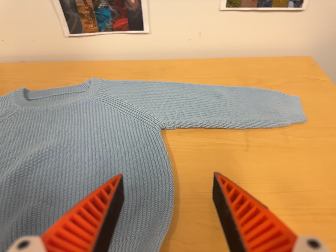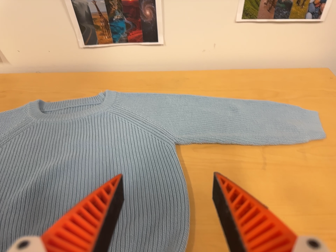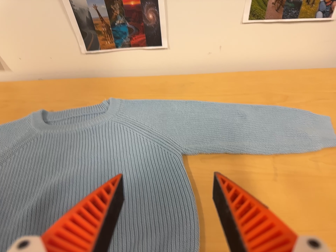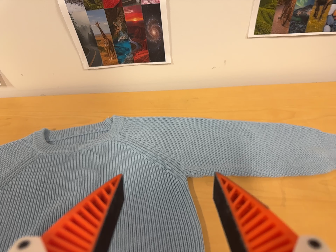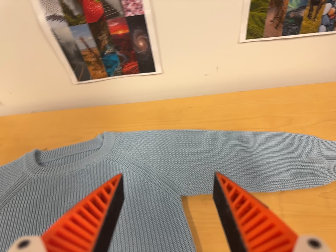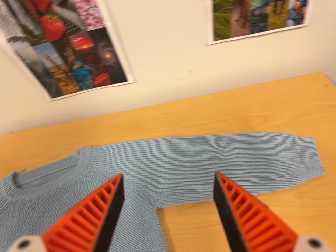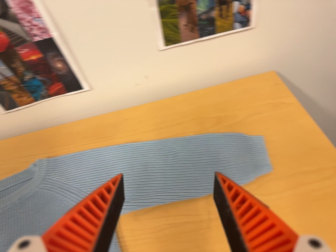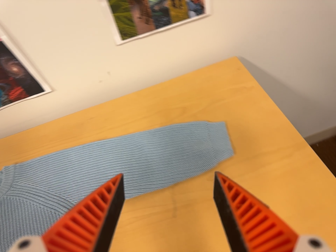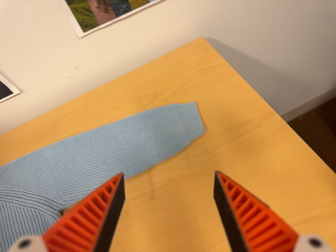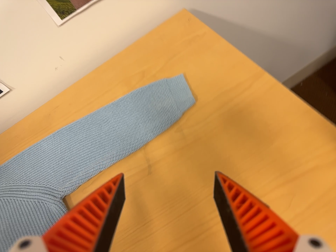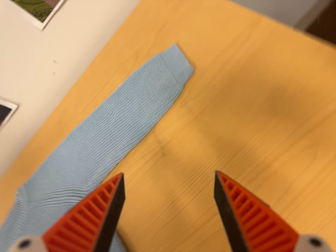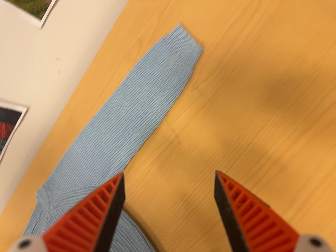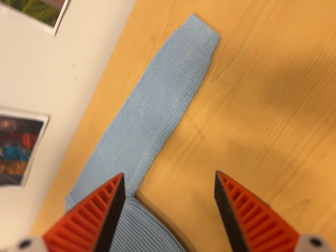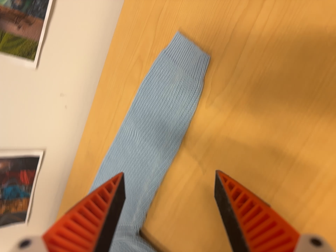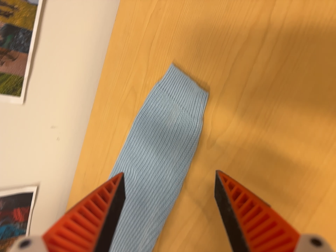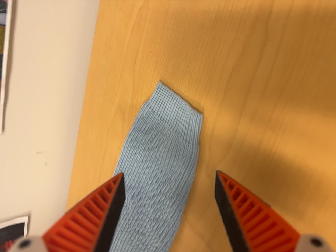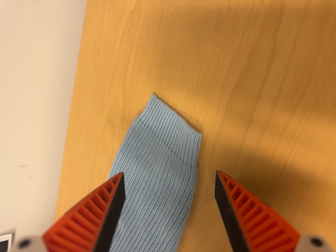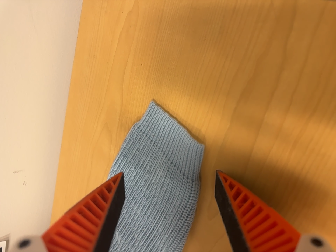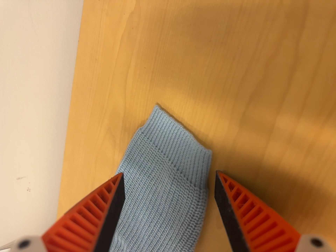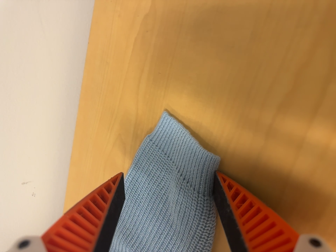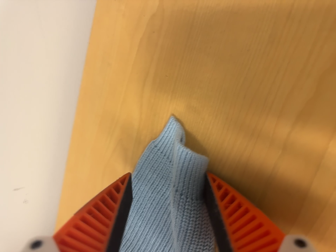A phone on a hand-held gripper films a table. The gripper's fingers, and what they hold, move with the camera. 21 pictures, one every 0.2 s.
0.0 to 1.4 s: The camera travels to its right and toward the top of its view, about 26 cm, so close, fixed things drift to the left. It rolls about its line of sight by about 20 degrees, and the scene rotates counterclockwise.
1.4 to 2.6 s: The camera pans to its left by about 15 degrees. It travels to its right and forward, about 14 cm. Its aim tips toward the bottom of its view by about 15 degrees, and the scene shifts upward. It rolls about its line of sight by about 45 degrees, and the scene rotates counterclockwise.
2.6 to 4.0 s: The camera travels toward the top of its view and forward, about 20 cm, so close, fixed things drift downward.
The film runs forward here.
